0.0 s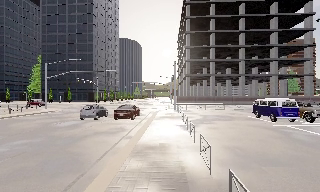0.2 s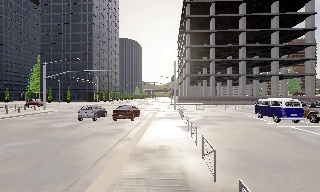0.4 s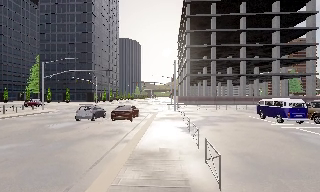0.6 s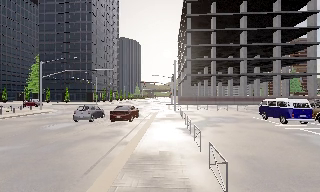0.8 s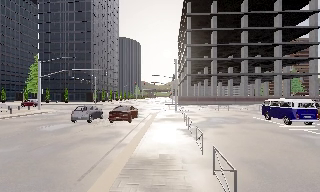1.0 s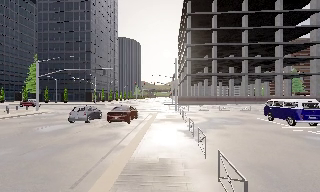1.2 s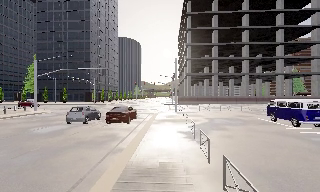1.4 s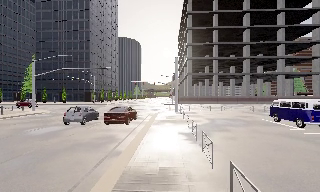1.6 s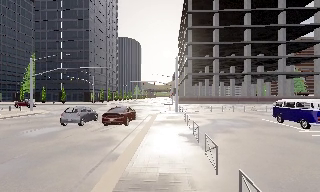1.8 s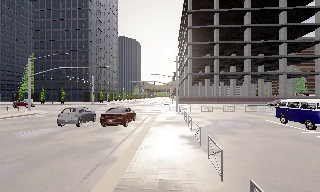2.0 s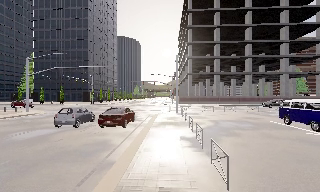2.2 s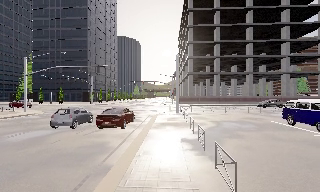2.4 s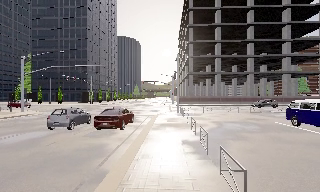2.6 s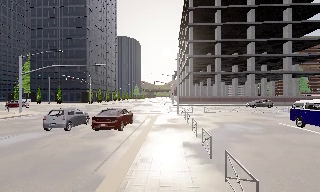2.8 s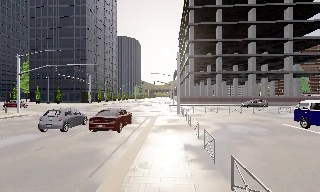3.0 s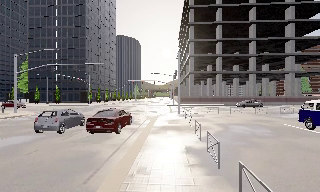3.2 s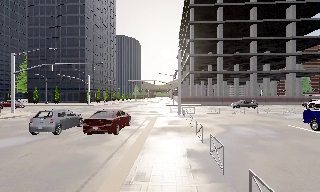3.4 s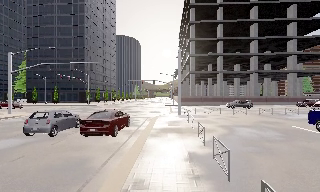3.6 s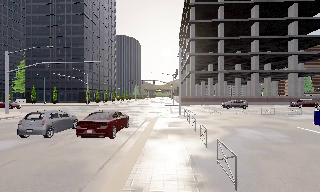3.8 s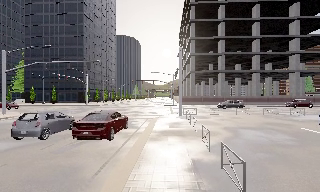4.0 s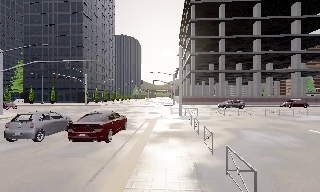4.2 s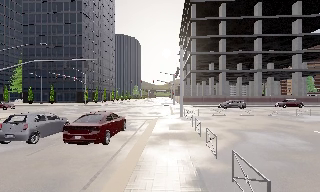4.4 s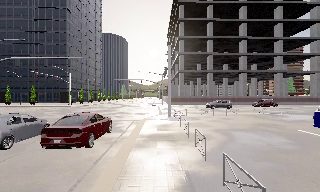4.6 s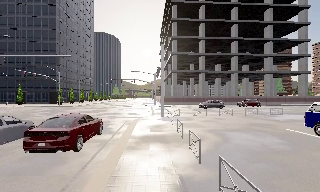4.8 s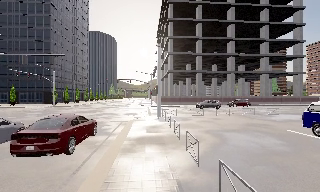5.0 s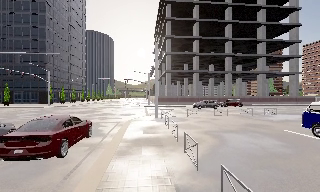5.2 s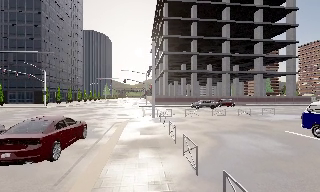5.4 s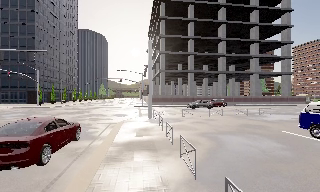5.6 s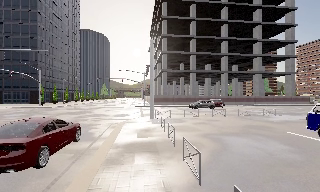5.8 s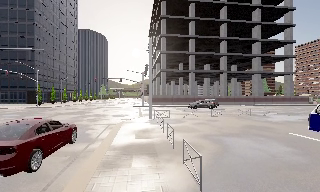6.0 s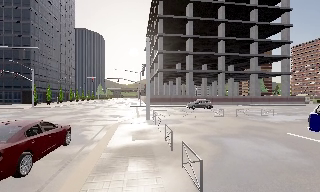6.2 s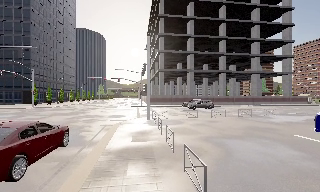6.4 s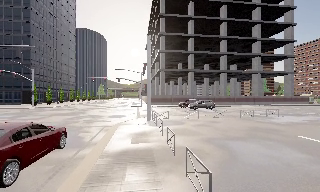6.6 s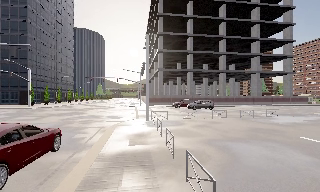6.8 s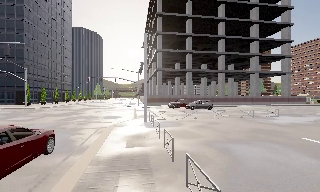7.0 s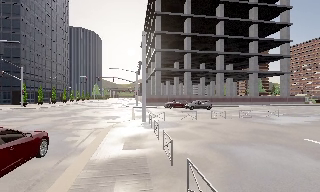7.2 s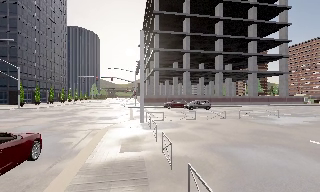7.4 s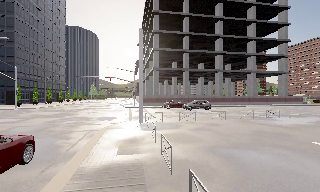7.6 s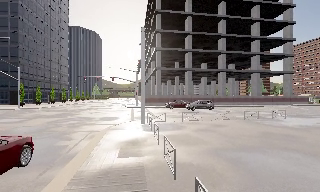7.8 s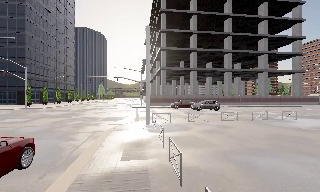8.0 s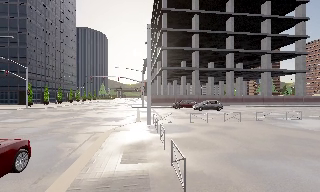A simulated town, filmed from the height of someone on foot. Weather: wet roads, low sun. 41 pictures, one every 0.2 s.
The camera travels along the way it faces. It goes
forward.
0.0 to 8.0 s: The camera pans to its right, which is clockwise from overhead, by about 10 degrees. It travels forward, about 13 m, so what stands in front looms larger.
The film runs forward here.
